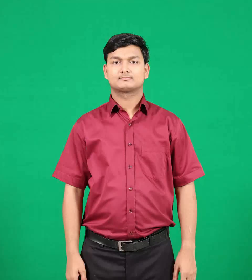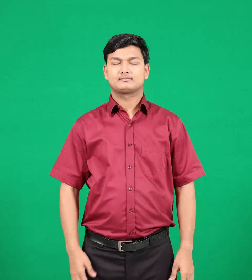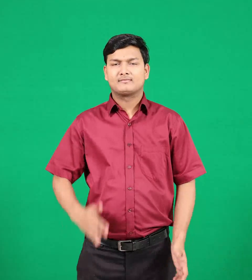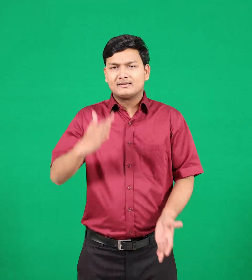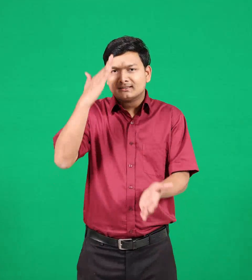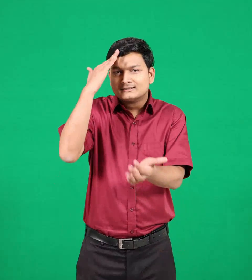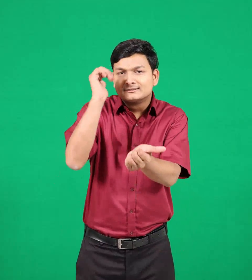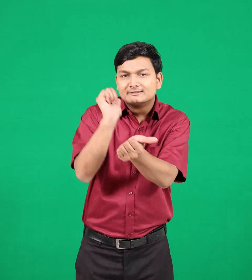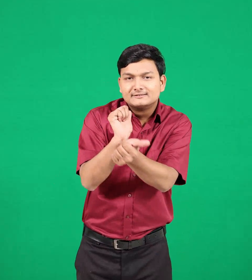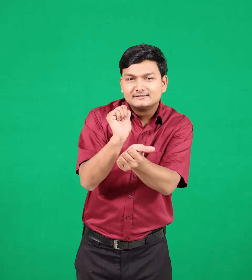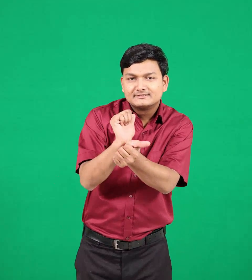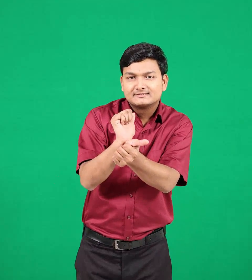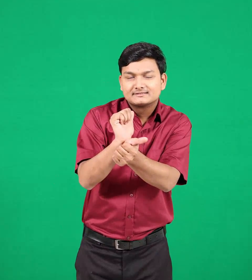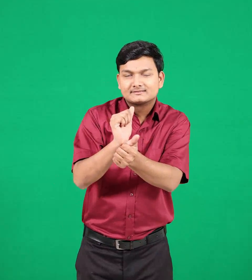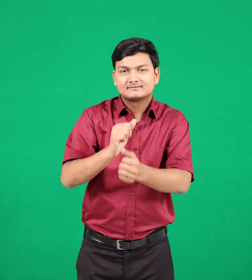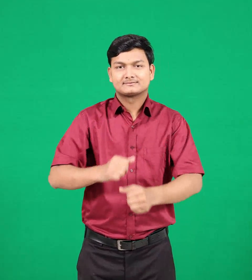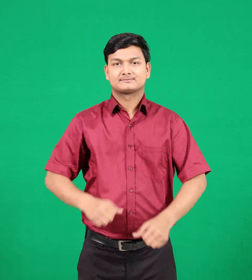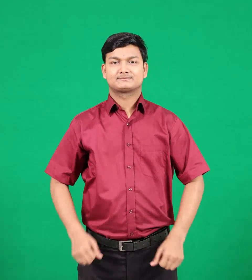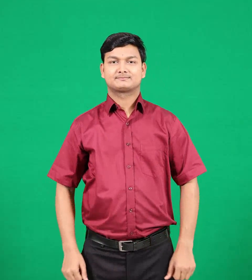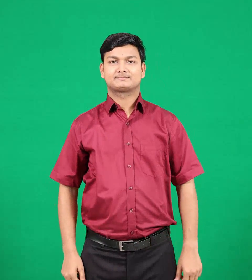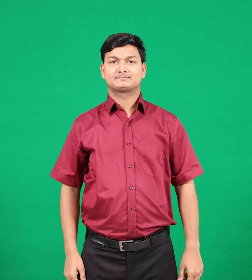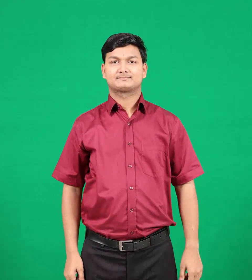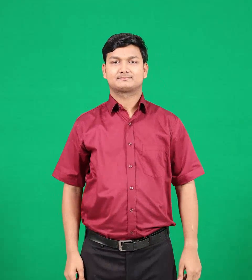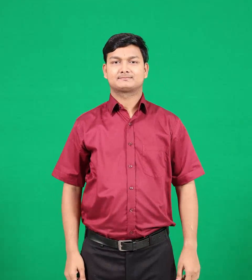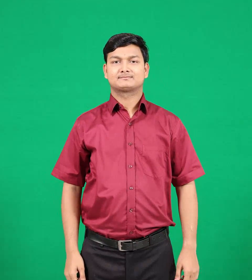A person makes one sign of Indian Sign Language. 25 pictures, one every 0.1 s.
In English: police
